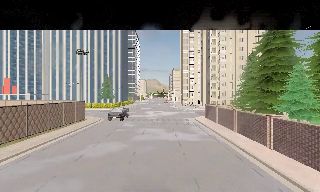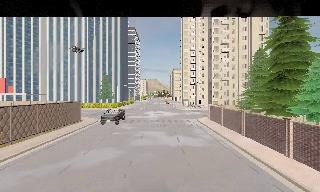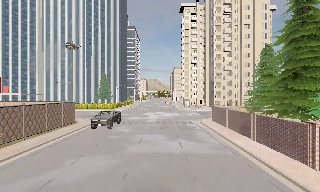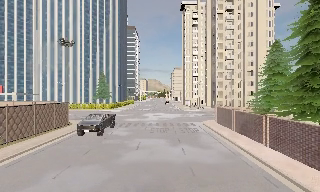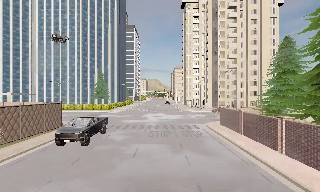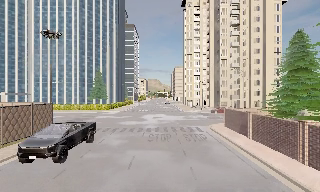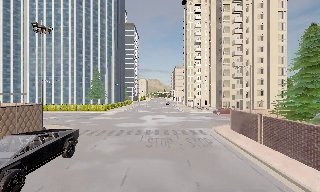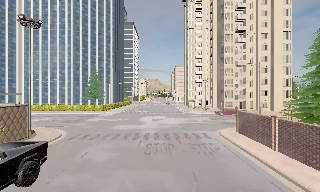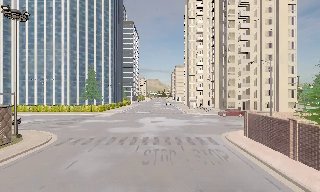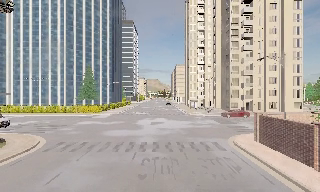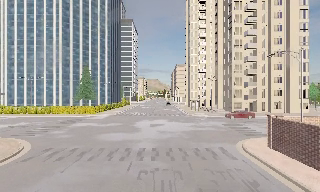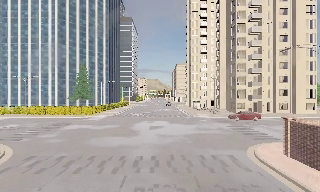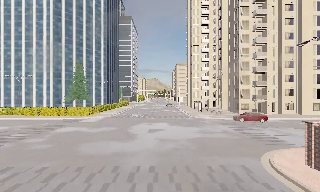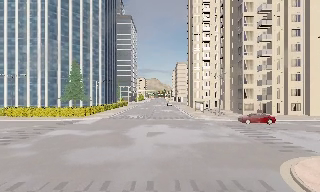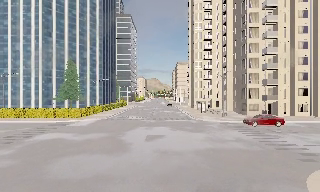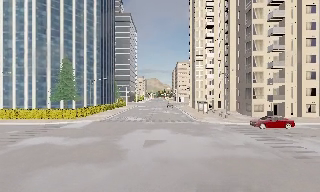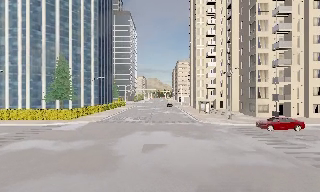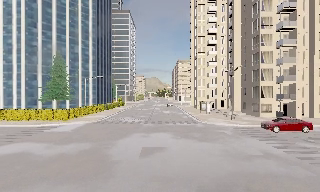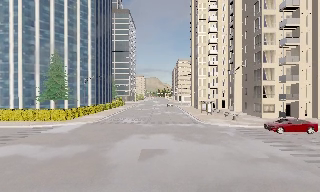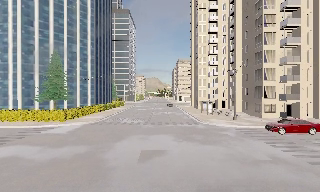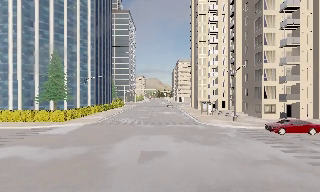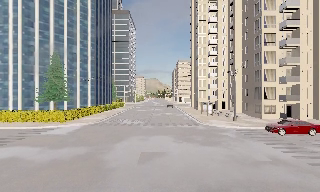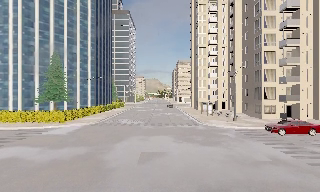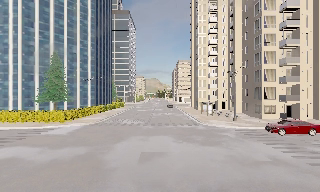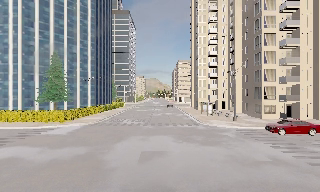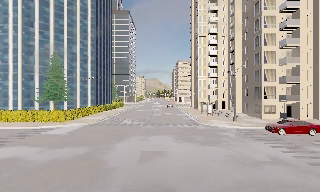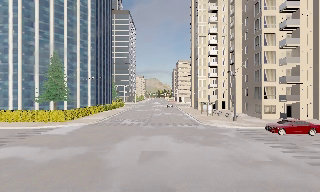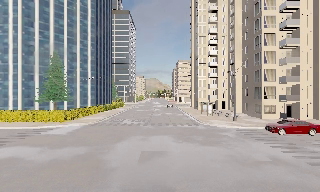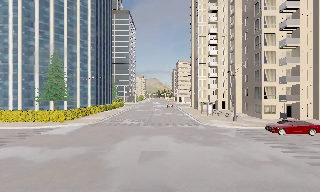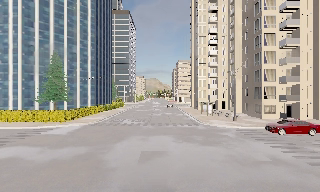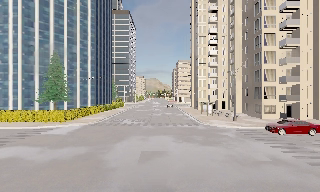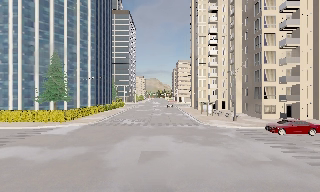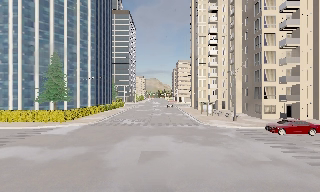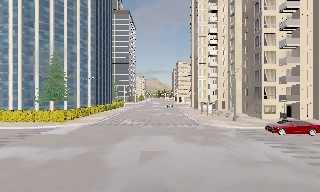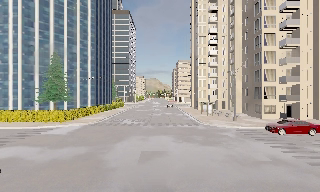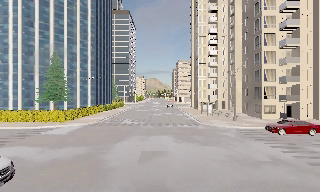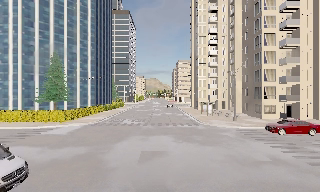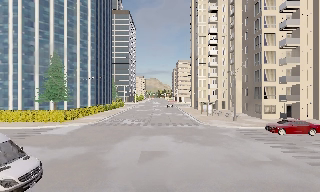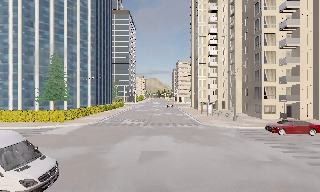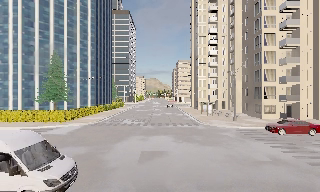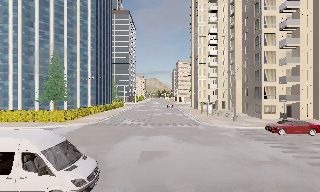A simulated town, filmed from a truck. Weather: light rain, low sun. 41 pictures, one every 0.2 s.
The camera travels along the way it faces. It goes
forward.
0.0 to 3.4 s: The camera travels forward, about 25 m, so what stands in front looms larger.
3.4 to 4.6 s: The camera travels forward, about 0.5 m, so what stands in front looms larger. It loses speed.
4.6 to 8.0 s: The camera keeps its place and its aim.
The film runs forward here.
